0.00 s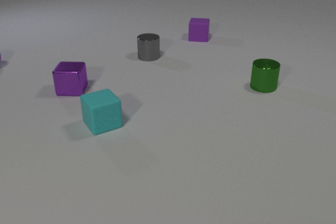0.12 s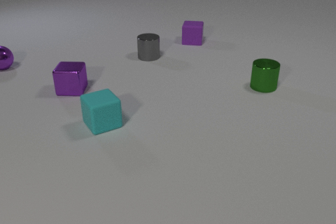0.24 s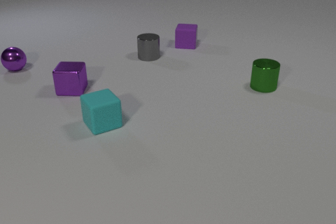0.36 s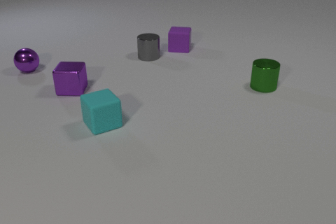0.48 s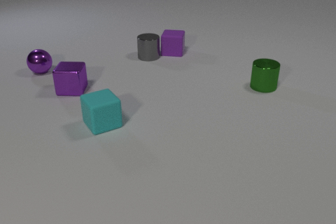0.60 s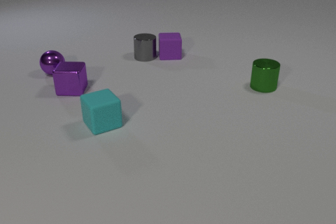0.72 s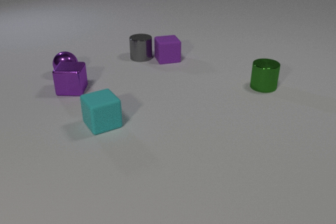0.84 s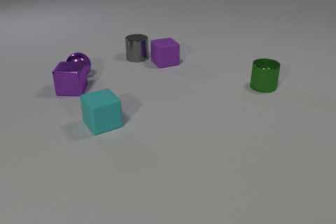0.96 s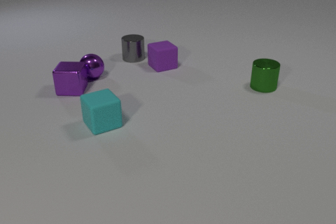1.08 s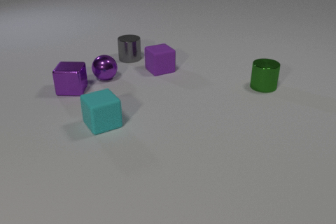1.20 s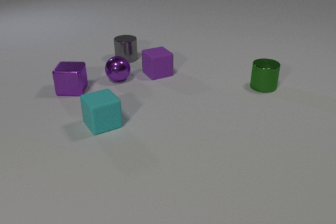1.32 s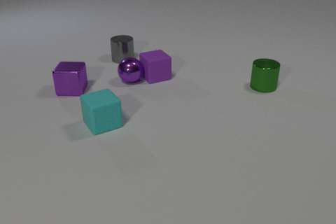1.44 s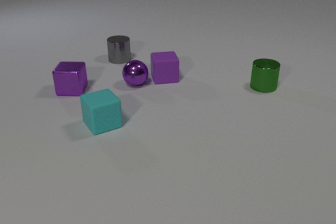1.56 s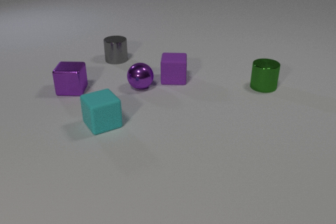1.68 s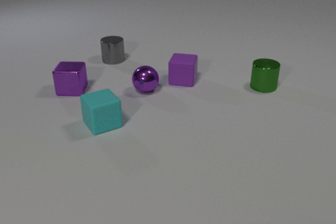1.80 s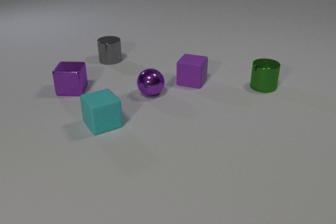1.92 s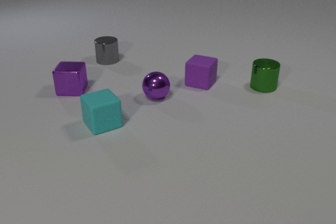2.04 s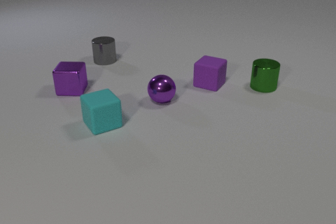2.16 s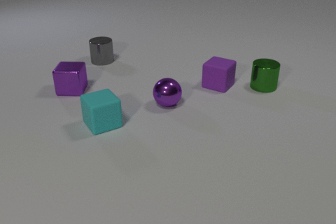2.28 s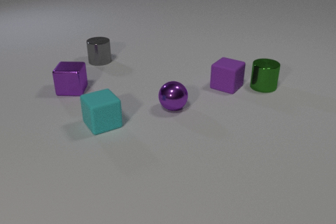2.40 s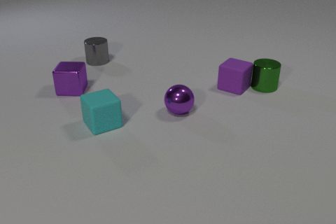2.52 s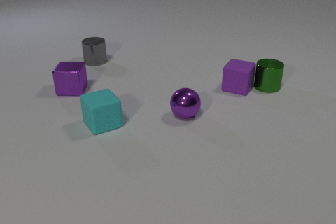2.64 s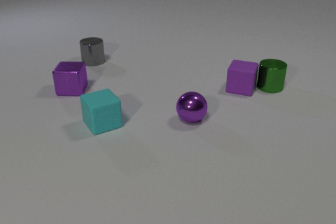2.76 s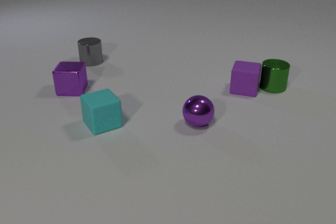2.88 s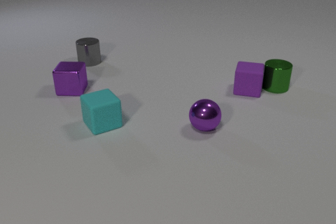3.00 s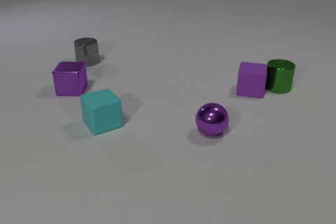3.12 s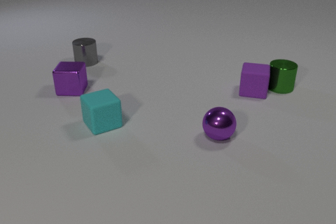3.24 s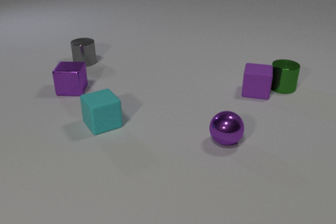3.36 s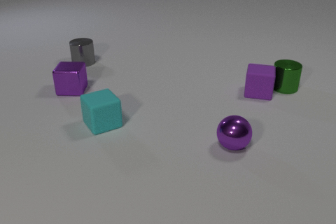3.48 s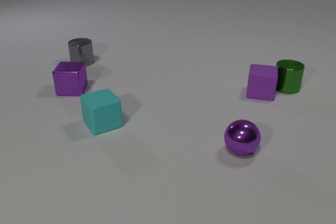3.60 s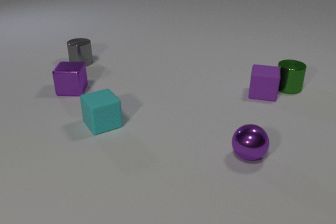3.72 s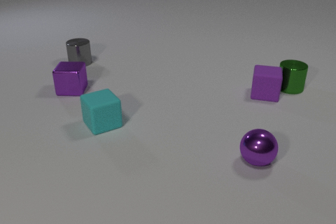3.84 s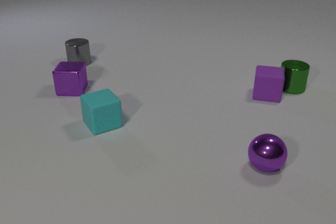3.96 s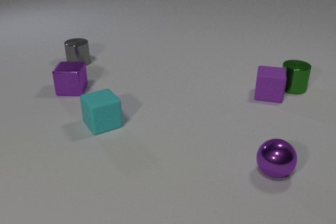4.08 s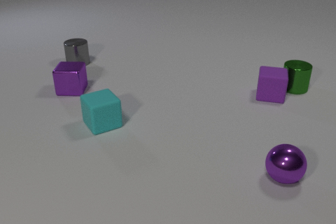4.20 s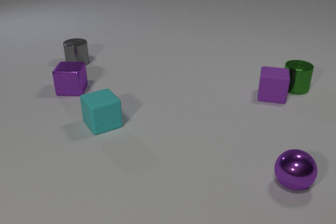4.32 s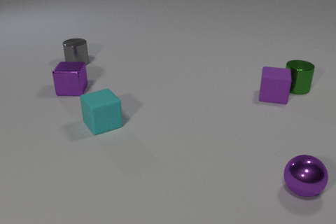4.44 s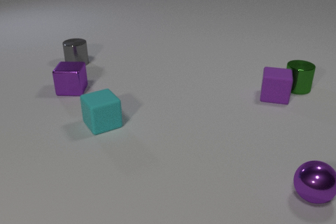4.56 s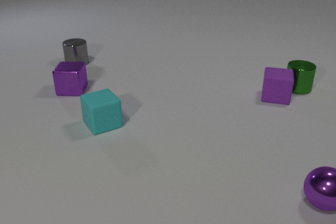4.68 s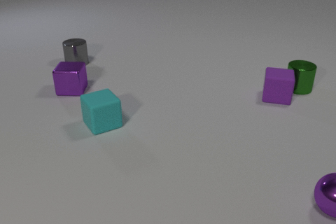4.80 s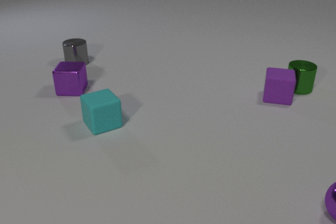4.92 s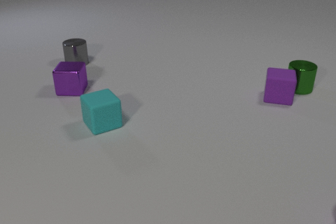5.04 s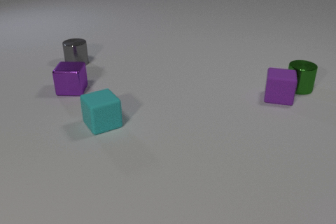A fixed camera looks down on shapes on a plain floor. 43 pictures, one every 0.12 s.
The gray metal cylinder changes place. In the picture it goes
to the left.
The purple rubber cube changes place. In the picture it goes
toward the camera.
0.00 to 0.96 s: The purple rubber cube slides toward the camera and to the left, spins counterclockwise seen from above by about 30 degrees, its near face sliding to the right. The gray metal cylinder slides to the left. The purple metal sphere rolls to the right and toward the camera. The purple rubber cube and the gray metal cylinder collide.
0.96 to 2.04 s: The purple rubber cube slides to the right and toward the camera, spins clockwise seen from above by about 60 degrees, its near face sliding to the left. The gray metal cylinder slides to the left. The purple metal sphere rolls to the right and toward the camera. The purple rubber cube and the purple metal sphere collide.
2.04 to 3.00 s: The purple rubber cube slides to the right. The gray metal cylinder slides to the left. The purple metal sphere rolls toward the camera and to the right. The green metal cylinder slides to the right. The purple rubber cube and the green metal cylinder collide.
3.00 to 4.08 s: The purple rubber cube slides to the right. The gray metal cylinder slides to the left. The purple metal sphere rolls to the right and toward the camera. The green metal cylinder slides to the right.
4.08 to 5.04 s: The purple rubber cube slides to the right. The purple metal sphere rolls to the right and toward the camera, leaves at the right edge.
How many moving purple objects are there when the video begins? 2.
How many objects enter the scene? 0.
What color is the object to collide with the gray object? purple.
